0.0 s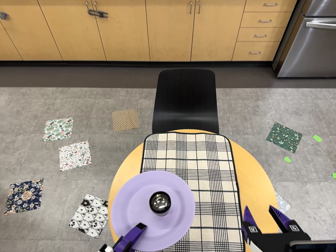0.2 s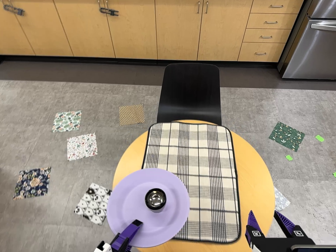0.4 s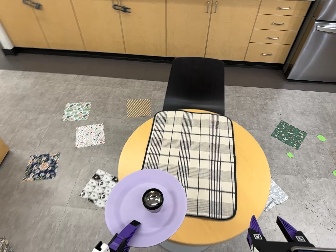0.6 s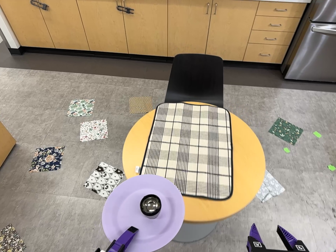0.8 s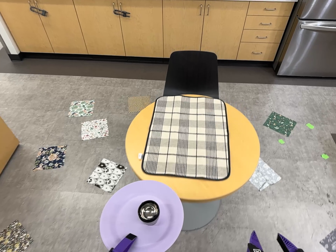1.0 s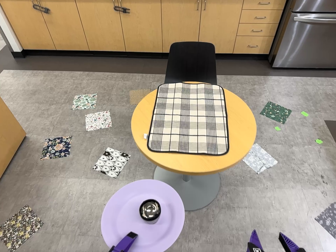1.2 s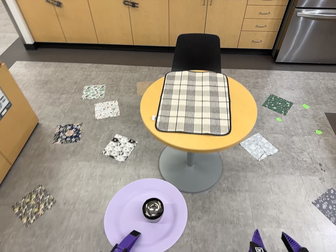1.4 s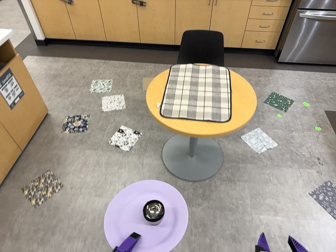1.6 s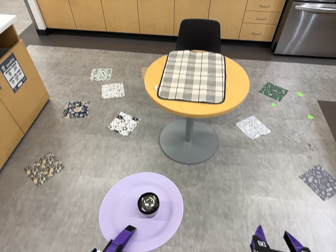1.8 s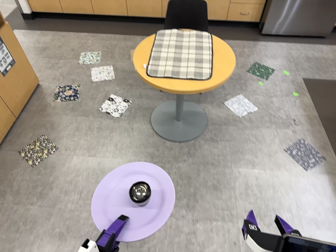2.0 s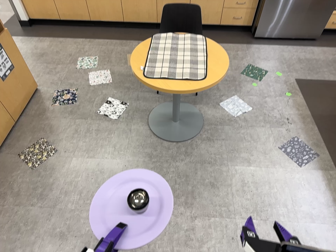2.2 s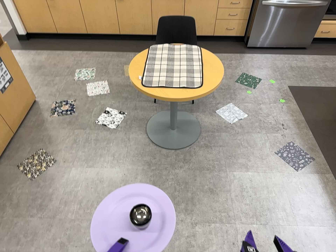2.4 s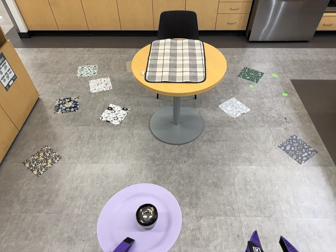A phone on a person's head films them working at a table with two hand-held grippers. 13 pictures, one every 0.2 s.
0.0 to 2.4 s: The camera travels toward the bottom of its view and backward, about 130 cm, so close, fixed things drift upward.
The film runs backward here.
